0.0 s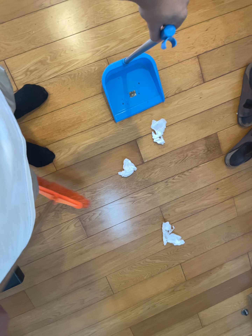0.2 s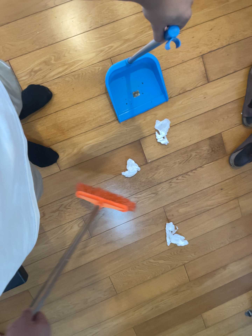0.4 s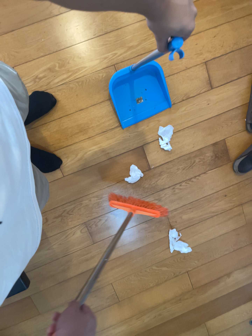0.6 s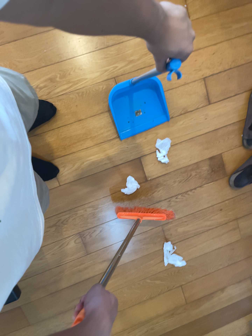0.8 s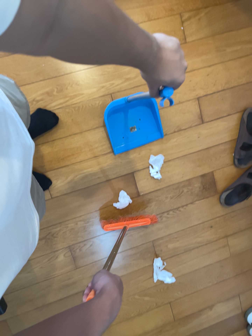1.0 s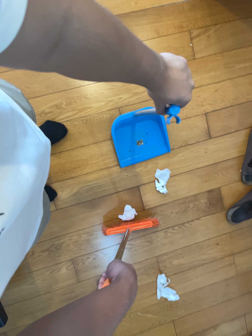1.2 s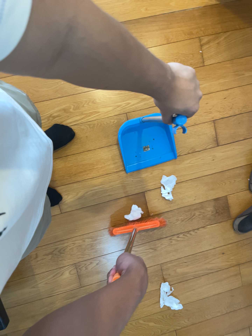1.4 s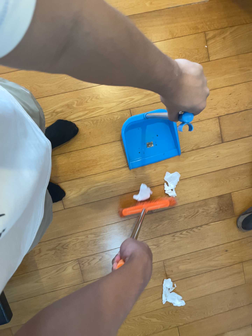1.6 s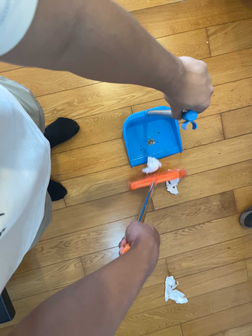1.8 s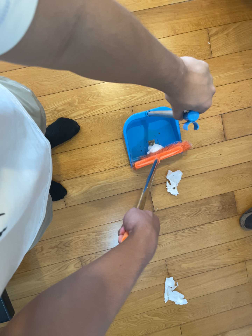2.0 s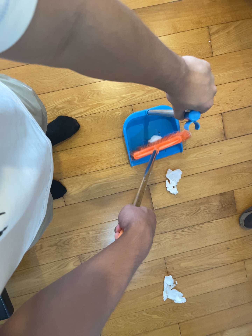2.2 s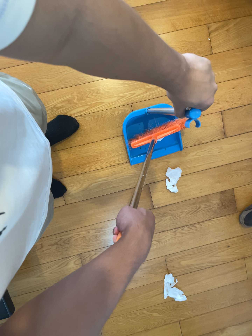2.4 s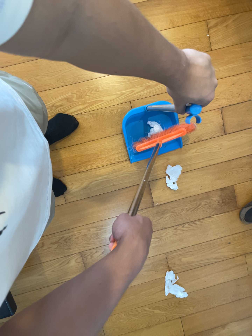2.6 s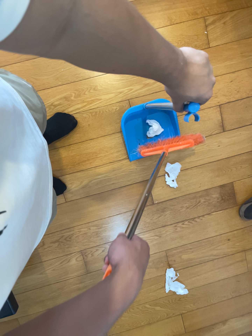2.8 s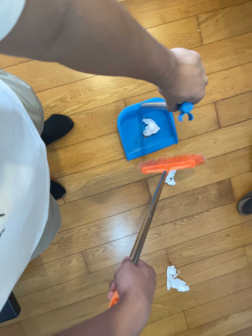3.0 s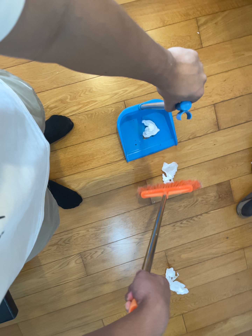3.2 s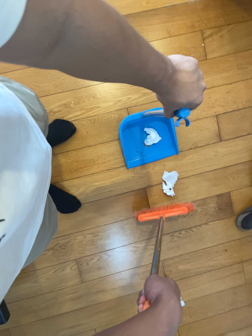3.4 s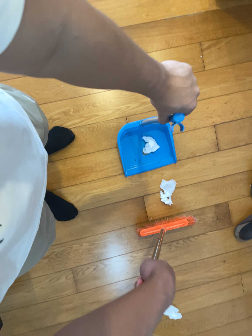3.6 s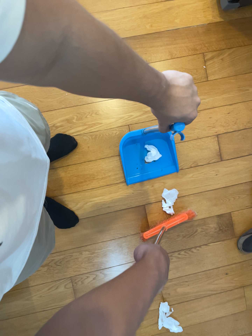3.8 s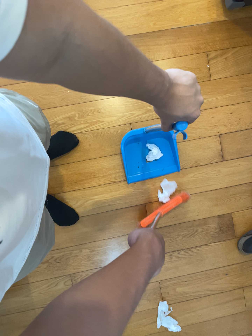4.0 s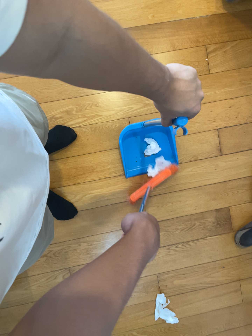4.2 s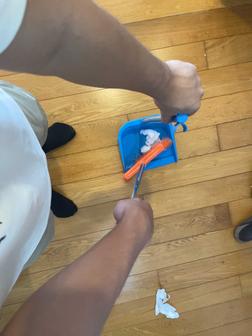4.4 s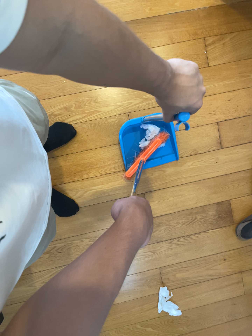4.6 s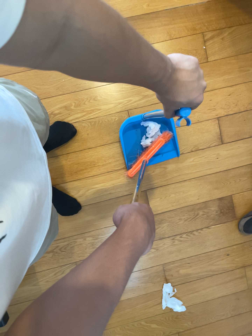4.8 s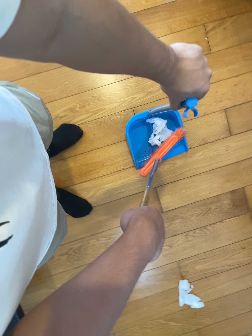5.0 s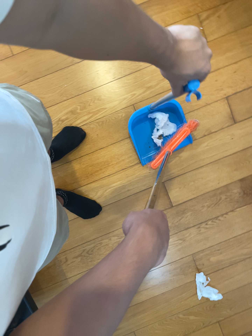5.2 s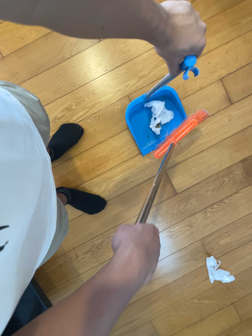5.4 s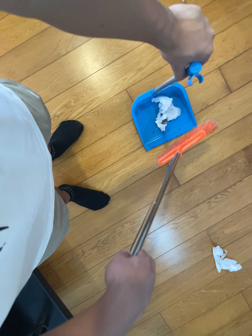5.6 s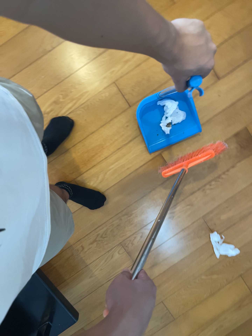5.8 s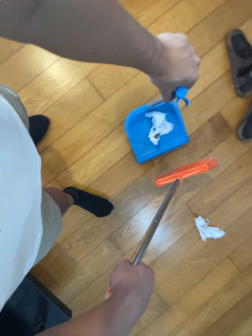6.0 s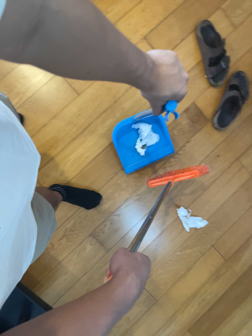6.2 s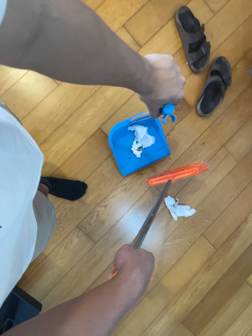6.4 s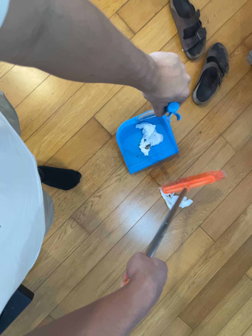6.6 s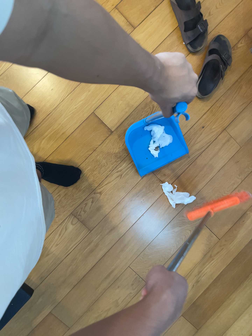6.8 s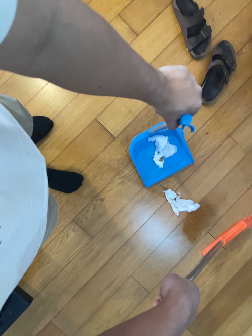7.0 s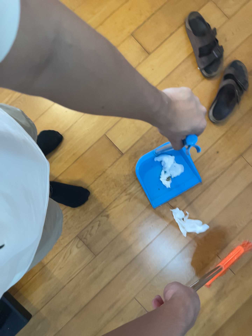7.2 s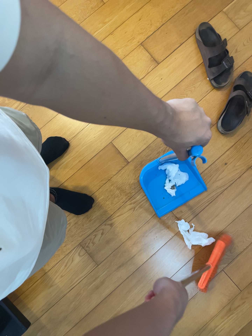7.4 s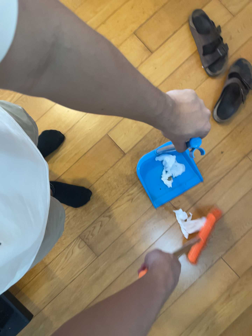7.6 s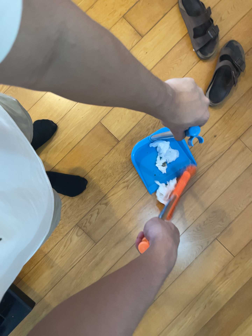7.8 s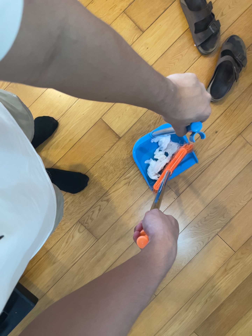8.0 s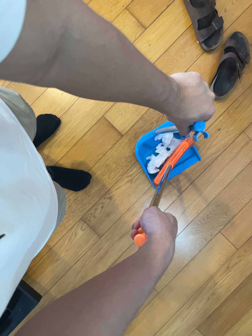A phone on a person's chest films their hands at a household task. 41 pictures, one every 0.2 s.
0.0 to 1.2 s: The camera travels toward the top of its view, about 7 cm, so close, fixed things drift downward. Its aim tips toward the top of its view by about 10 degrees, and the scene shifts downward.
1.2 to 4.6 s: The camera shifts only a little, or ends up much as it began.
4.6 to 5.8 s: The camera travels toward the bottom of its view, about 10 cm, so close, fixed things drift upward. It rolls about its line of sight by about 25 degrees, and the scene rotates counterclockwise.
5.8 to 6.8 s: The camera travels to its right and toward the bottom of its view, about 34 cm, so close, fixed things drift to the left.
6.8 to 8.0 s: The camera shifts only a little, or ends up much as it began.
The film runs forward here.
